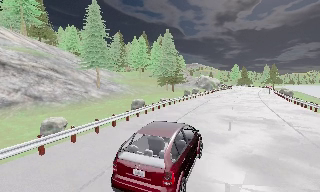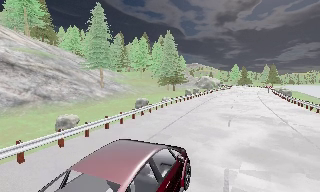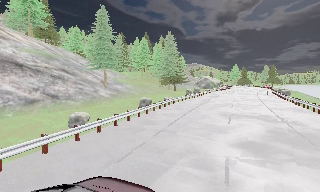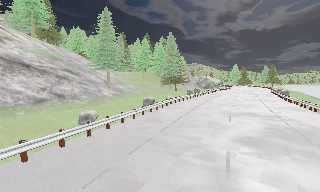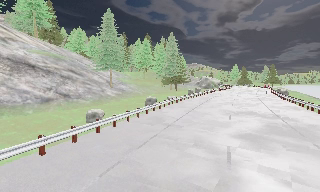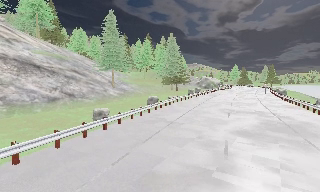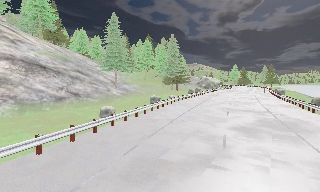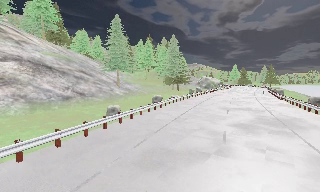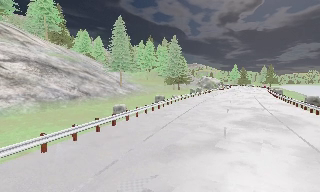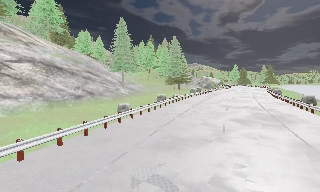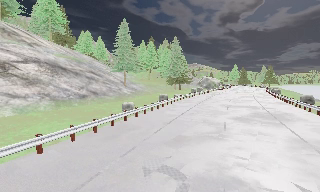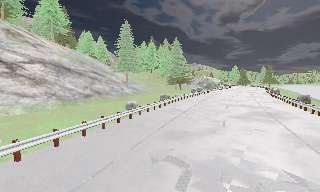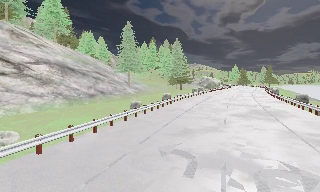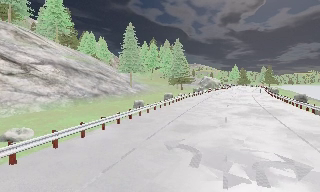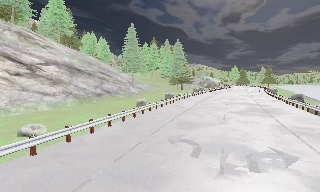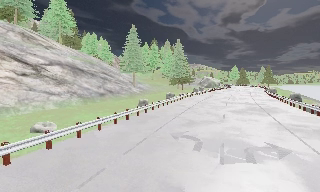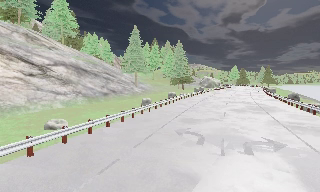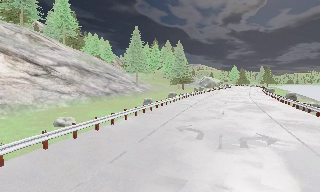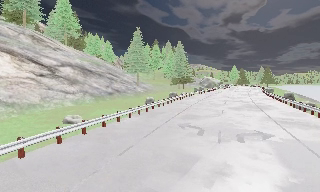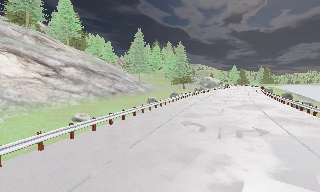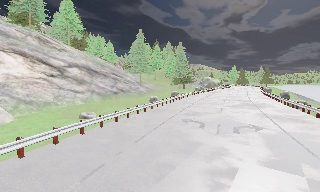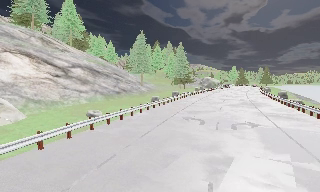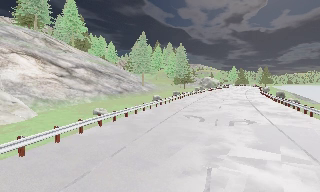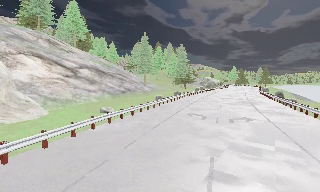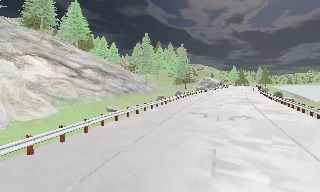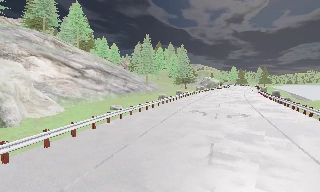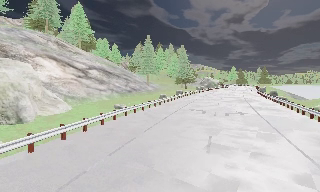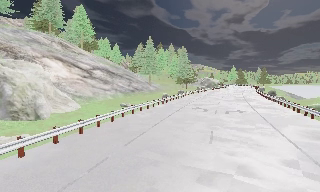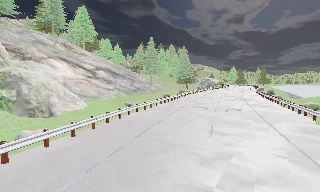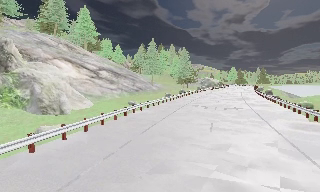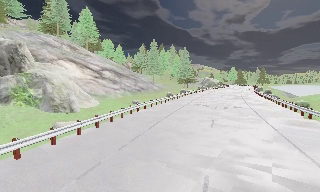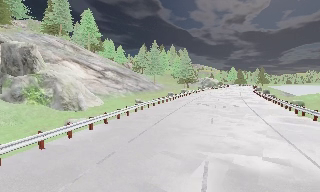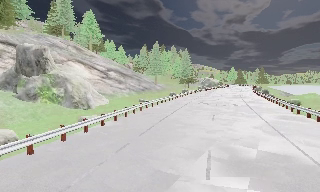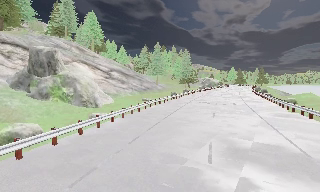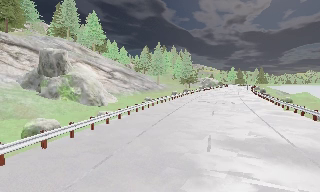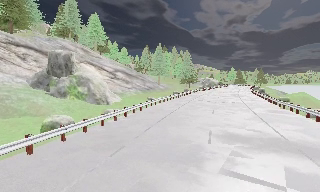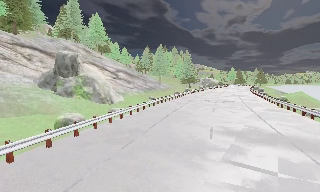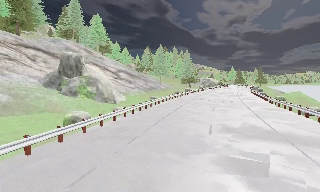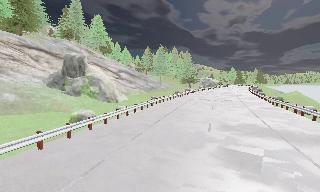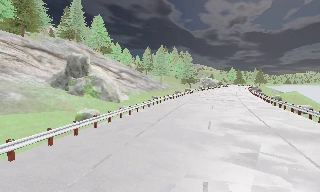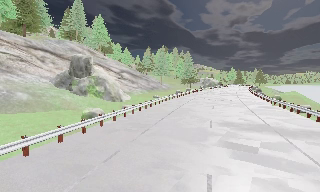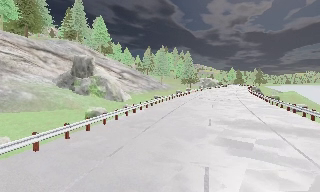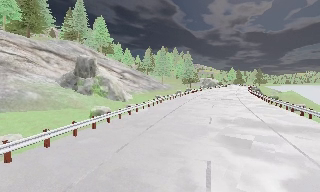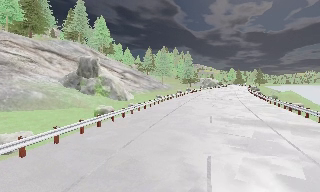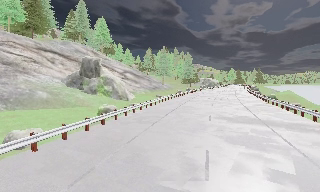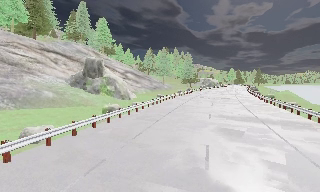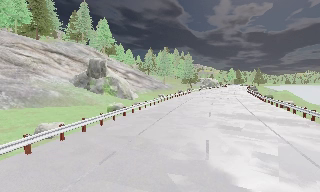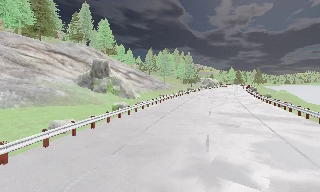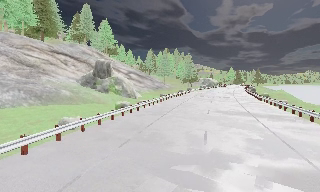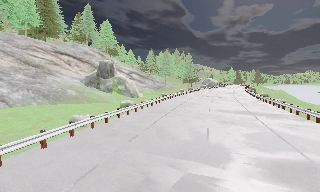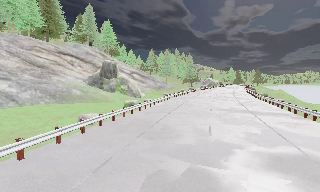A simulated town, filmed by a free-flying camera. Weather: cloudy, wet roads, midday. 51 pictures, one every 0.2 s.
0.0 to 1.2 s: The camera travels backward, about 4.5 m, so what stands in front gets smaller.
1.2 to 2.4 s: The camera travels backward and to its left, about 4 m, so what stands in front gets smaller.
2.4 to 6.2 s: The camera travels backward, about 14 m, so what stands in front gets smaller.
6.2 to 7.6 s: The camera travels backward, about 6 m, so what stands in front gets smaller. It loses speed.
7.6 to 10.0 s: The camera travels backward, about 7 m, so what stands in front gets smaller.
The film runs backward here.
